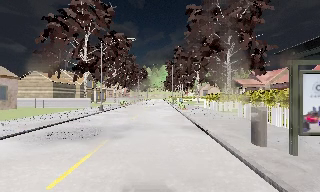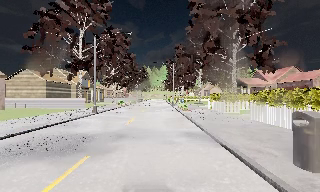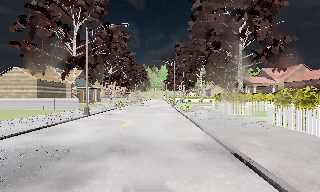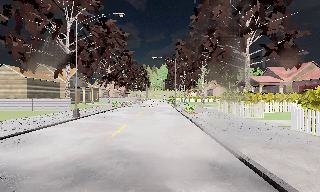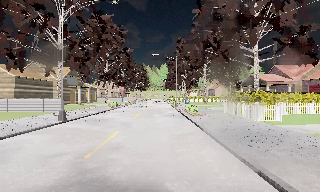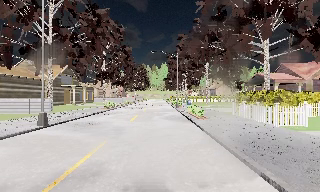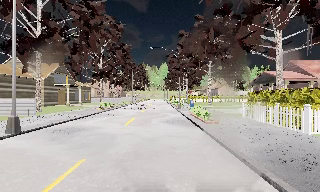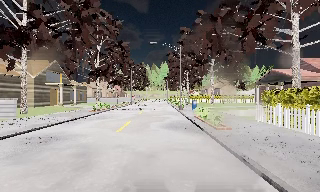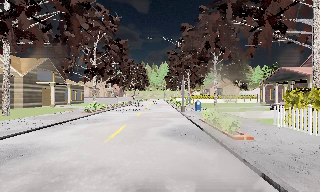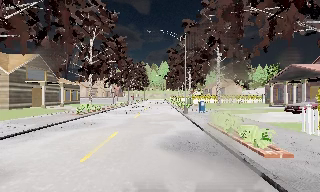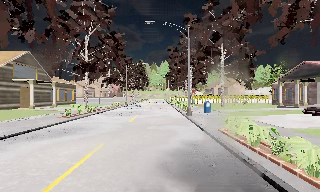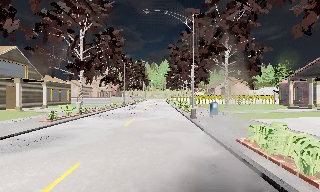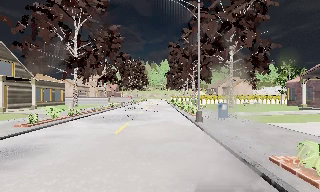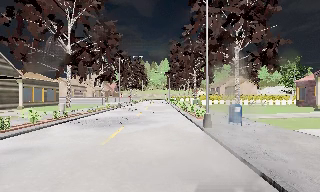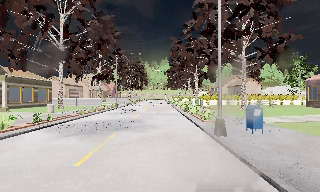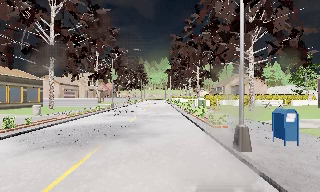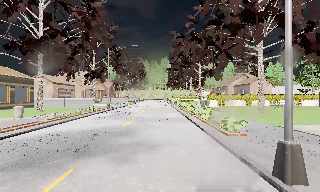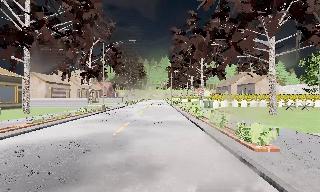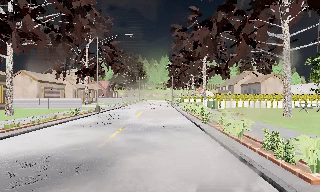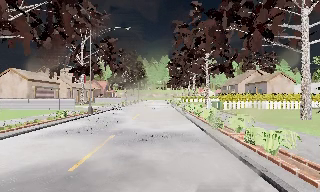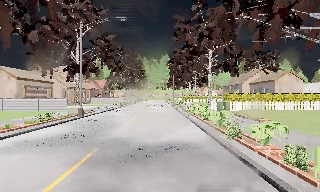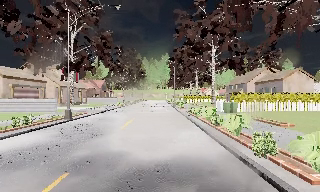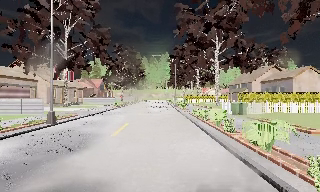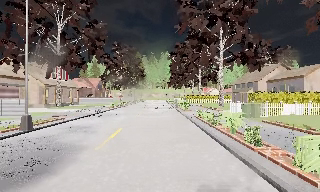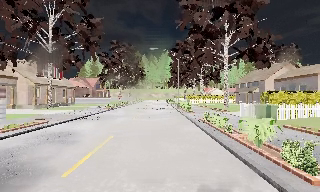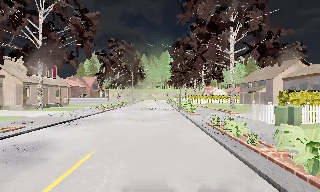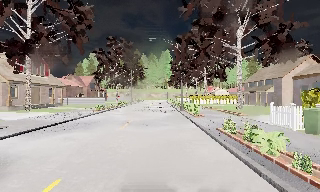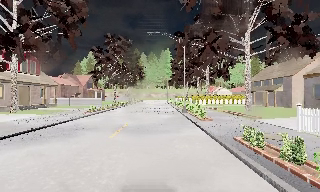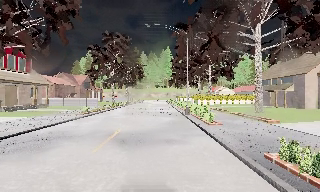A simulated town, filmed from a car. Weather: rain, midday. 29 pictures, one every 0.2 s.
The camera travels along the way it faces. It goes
forward.
0.0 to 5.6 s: The camera travels forward, about 45 m, so what stands in front looms larger.
The film runs forward here.
